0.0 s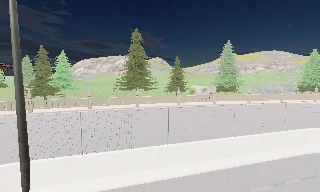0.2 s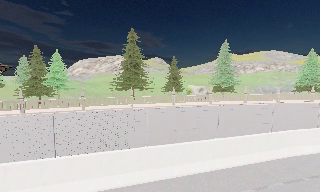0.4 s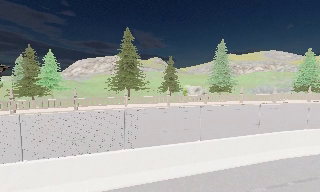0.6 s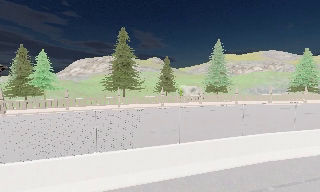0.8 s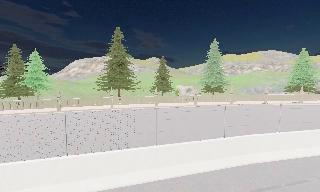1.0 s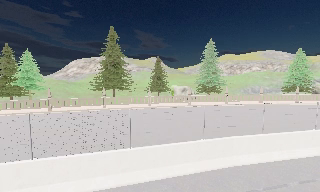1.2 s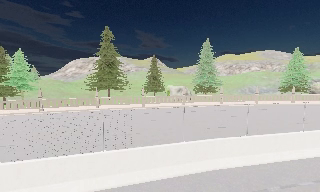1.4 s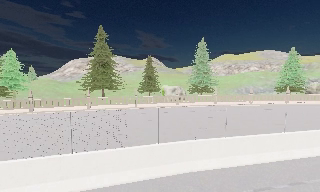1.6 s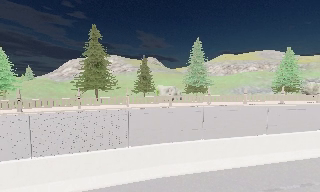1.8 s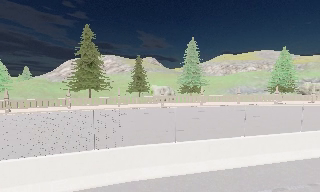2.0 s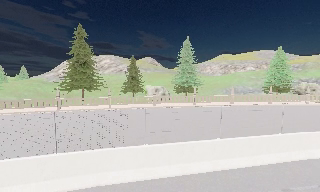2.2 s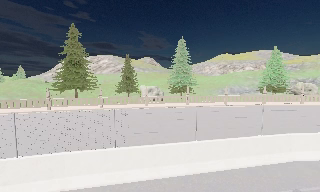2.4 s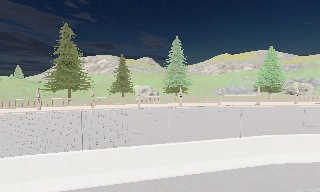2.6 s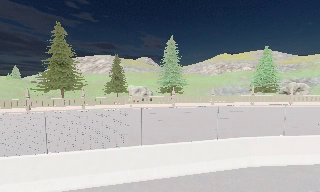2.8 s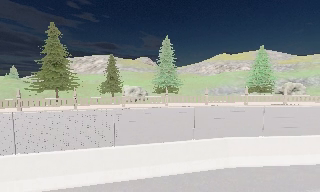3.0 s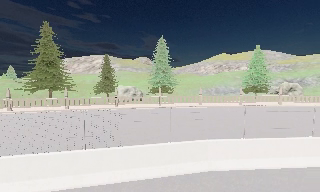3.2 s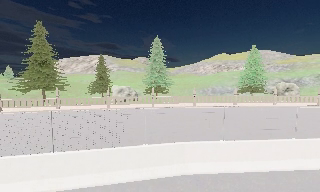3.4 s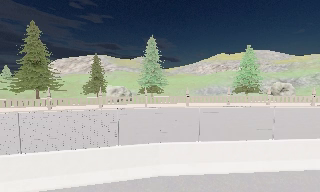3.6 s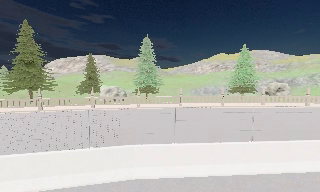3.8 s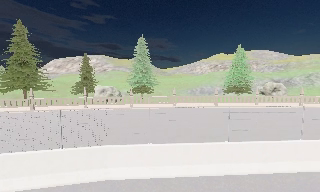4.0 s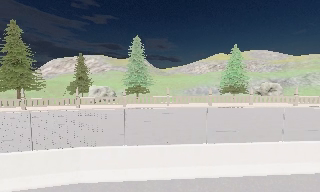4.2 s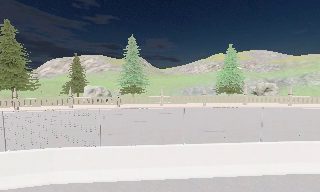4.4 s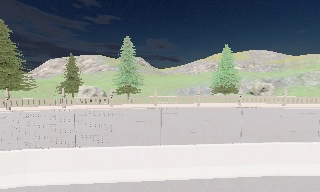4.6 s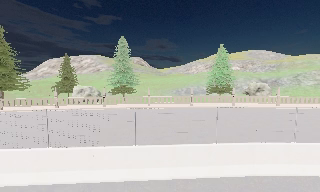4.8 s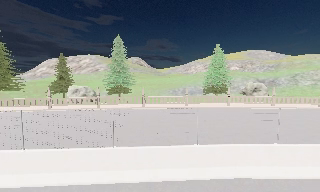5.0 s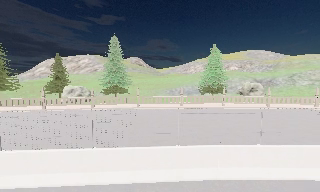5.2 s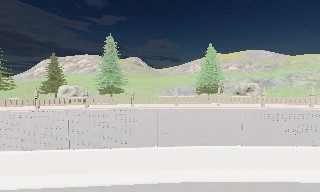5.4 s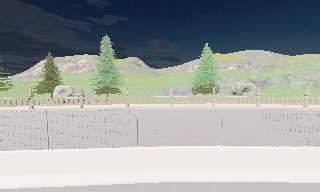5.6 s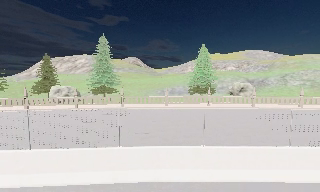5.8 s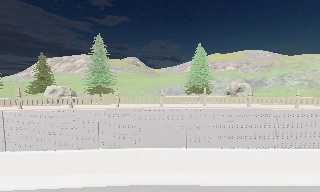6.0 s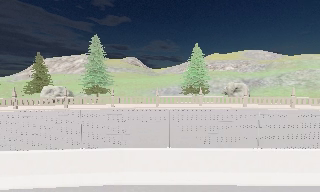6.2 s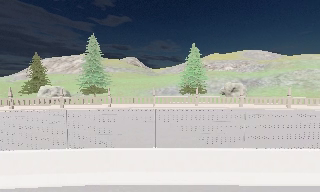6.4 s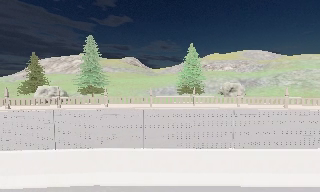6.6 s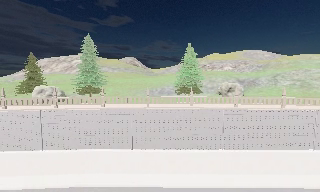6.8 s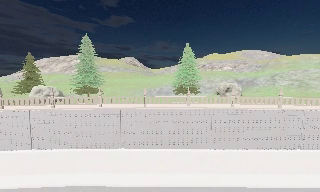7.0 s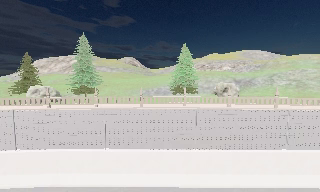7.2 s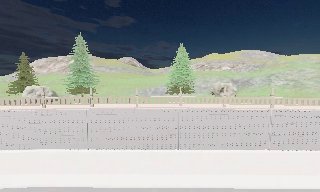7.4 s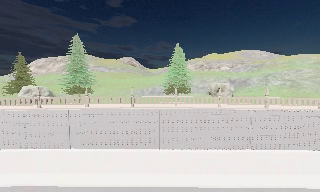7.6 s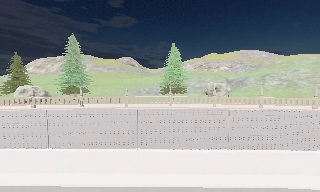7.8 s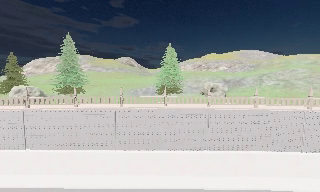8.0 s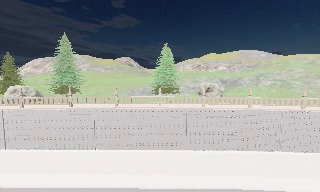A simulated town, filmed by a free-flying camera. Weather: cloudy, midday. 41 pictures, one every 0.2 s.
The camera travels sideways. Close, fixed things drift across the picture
to the left.
0.0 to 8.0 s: The camera travels to its right, about 35 m, so close, fixed things drift to the left. It loses speed.
The film runs forward here.
